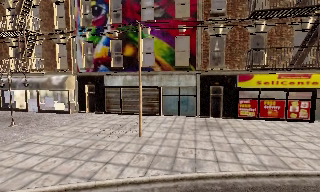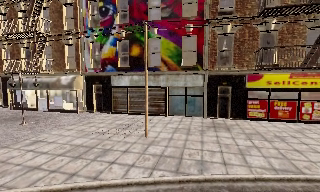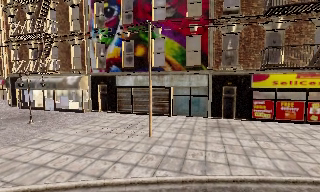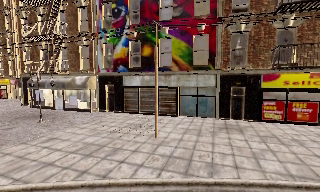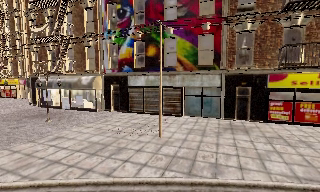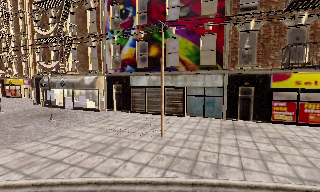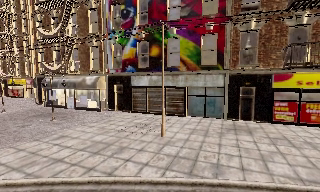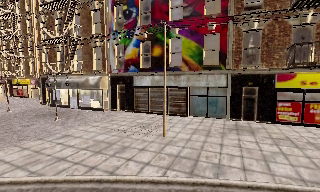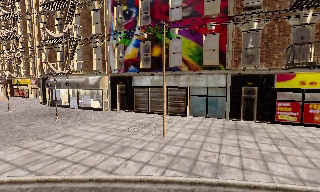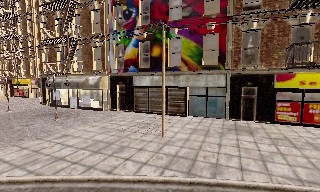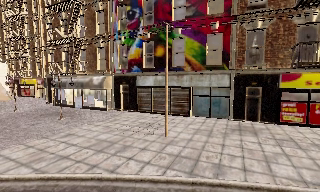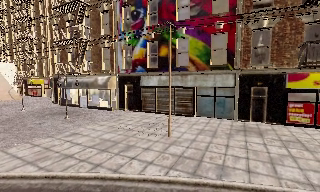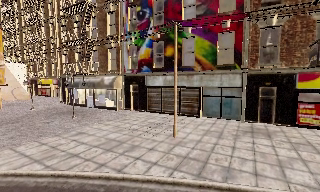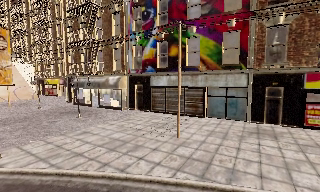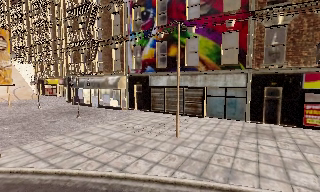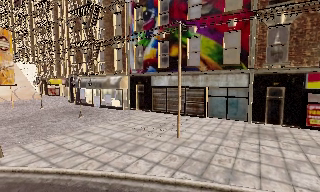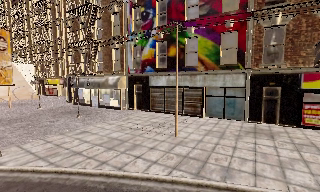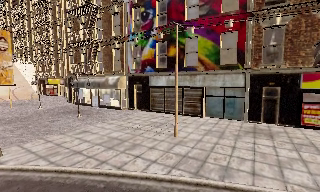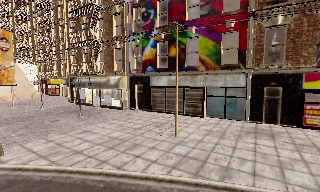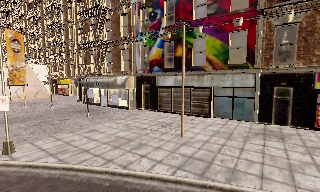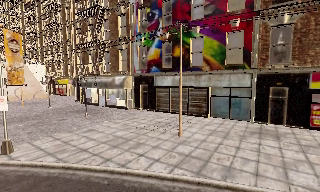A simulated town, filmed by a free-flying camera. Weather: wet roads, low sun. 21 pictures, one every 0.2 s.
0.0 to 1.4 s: The camera swings to its left by about 10 degrees, and the scene slides to the right.
1.4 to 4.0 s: The camera travels to its right, about 1 m.
The film runs backward here.
